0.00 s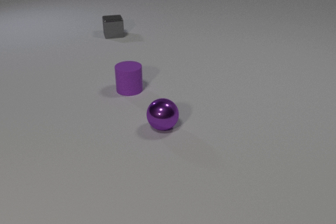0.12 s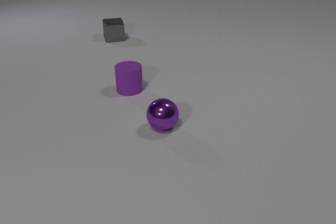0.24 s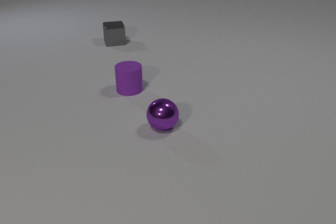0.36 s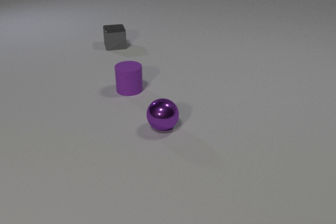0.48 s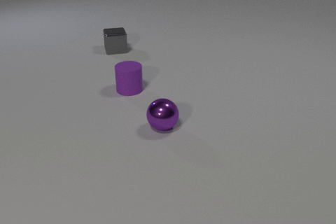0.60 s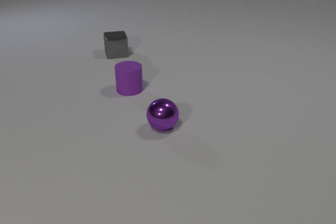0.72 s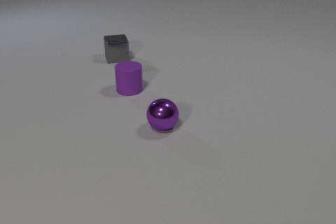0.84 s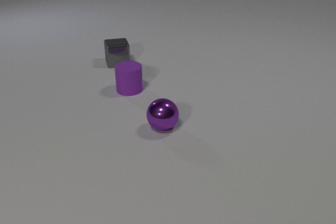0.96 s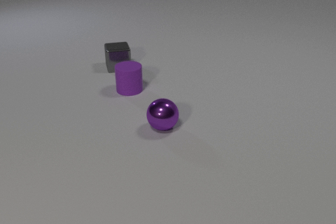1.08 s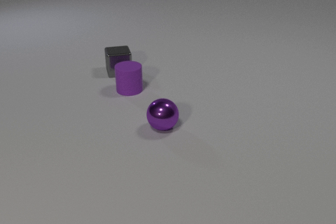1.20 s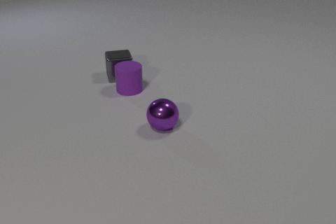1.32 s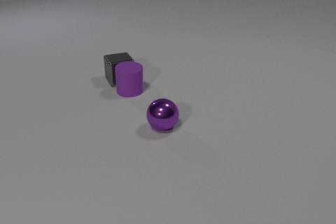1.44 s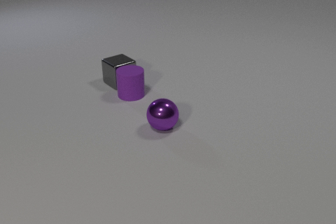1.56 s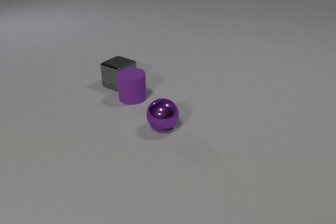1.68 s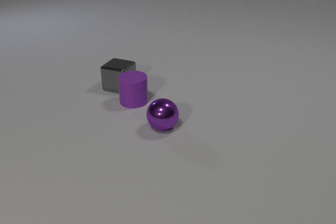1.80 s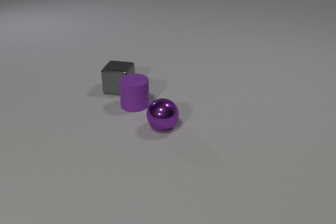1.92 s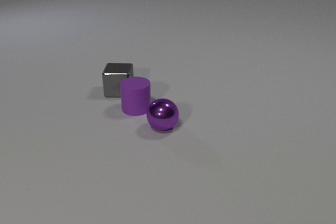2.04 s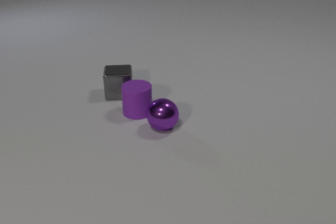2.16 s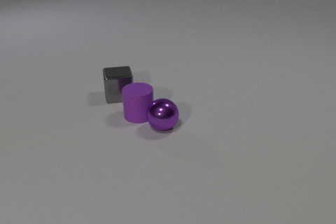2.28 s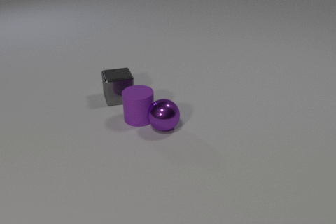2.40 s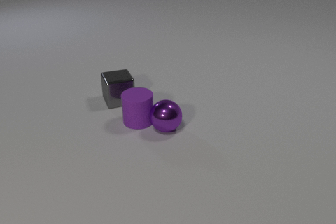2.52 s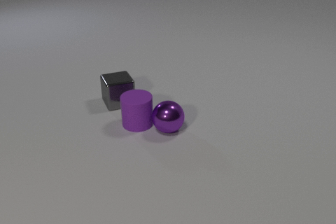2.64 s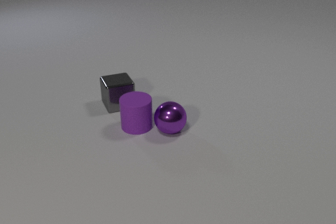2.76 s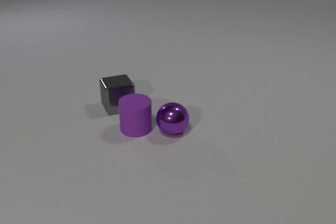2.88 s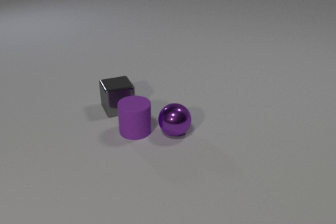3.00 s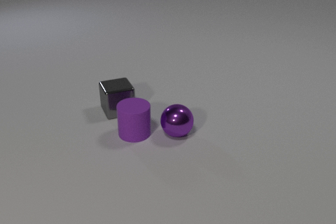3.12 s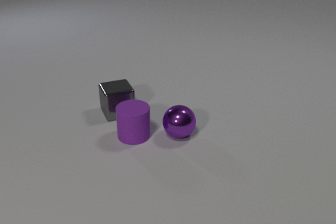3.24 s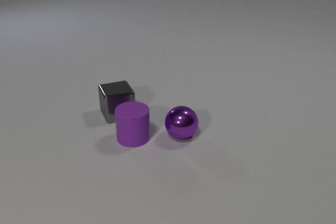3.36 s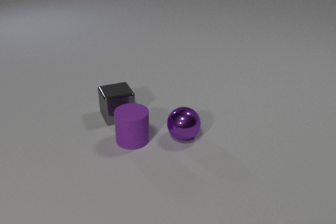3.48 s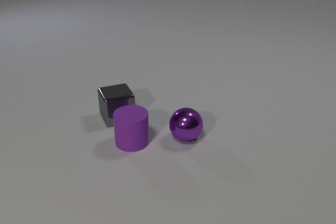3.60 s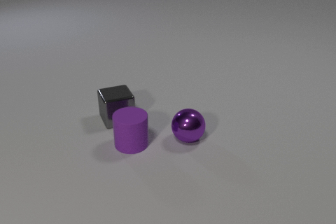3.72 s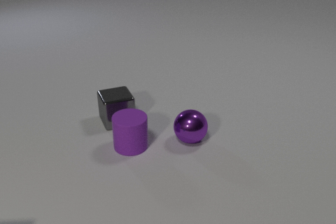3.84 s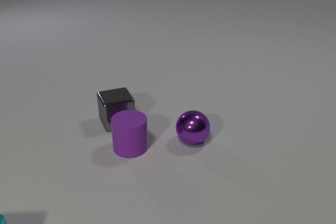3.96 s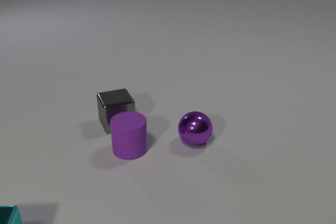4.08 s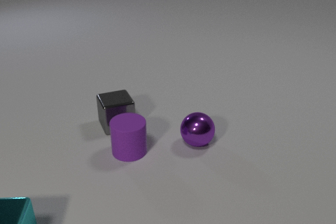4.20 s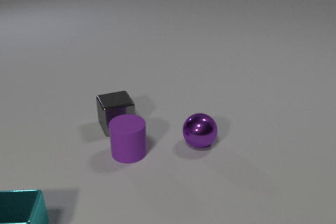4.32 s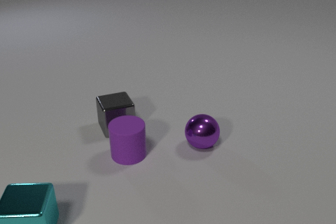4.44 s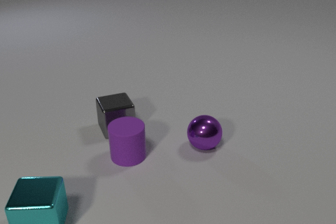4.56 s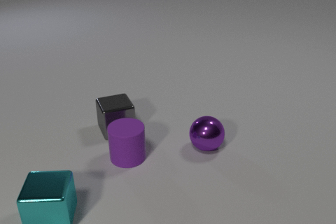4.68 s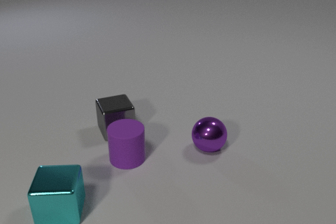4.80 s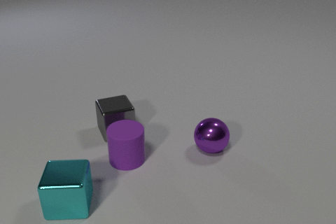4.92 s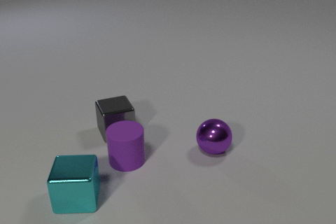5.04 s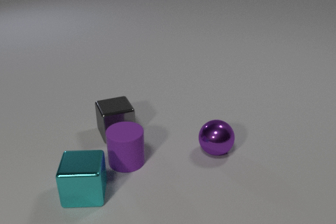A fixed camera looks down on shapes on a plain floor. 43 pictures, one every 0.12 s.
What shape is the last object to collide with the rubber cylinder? sphere.
How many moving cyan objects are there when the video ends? 1.
What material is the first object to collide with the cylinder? metal.
0.00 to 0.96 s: The gray metal cube slides toward the camera.
0.96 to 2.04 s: The gray metal cube slides toward the camera, spins so that its near face slides to the right, counterclockwise seen from above. The purple rubber cylinder slides toward the camera. The gray metal cube and the purple rubber cylinder collide.
2.04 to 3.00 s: The gray metal cube slides toward the camera. The purple rubber cylinder slides toward the camera. The purple metal sphere rolls to the right and toward the camera. The purple rubber cylinder and the purple metal sphere collide.
3.00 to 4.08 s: The gray metal cube slides toward the camera. The purple rubber cylinder slides toward the camera. The purple metal sphere rolls to the right and toward the camera. The cyan metal cube comes in at the bottom edge, slides to the right and away from the camera.
4.08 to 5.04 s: The gray metal cube slides toward the camera. The purple rubber cylinder slides toward the camera. The purple metal sphere rolls to the right and toward the camera. The cyan metal cube slides to the right and away from the camera.
